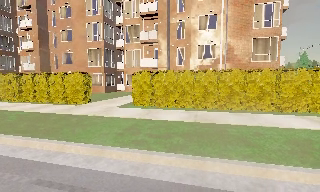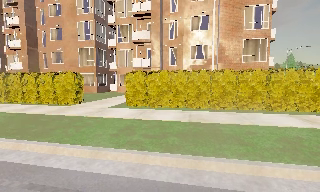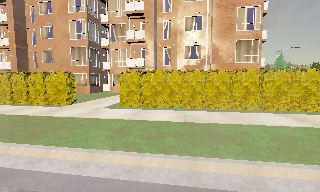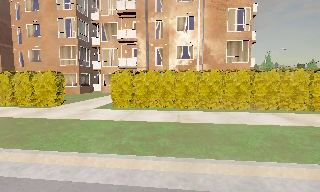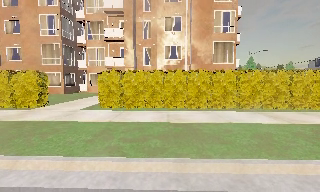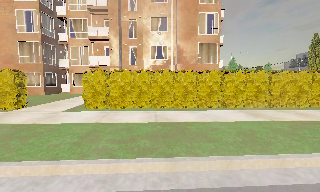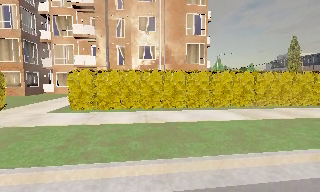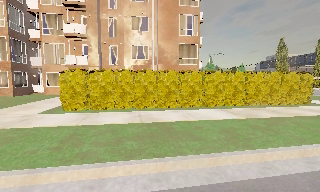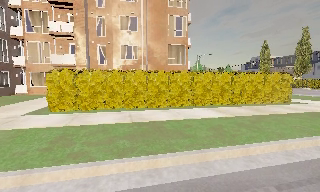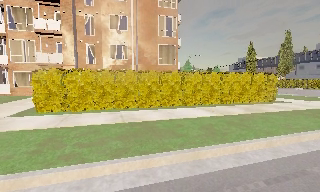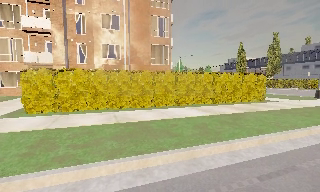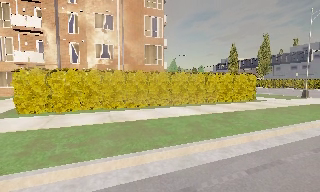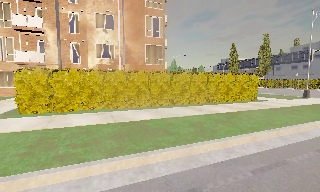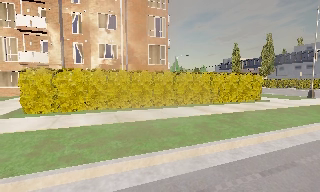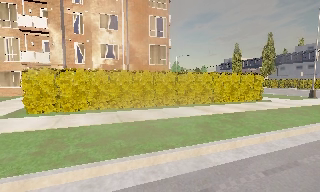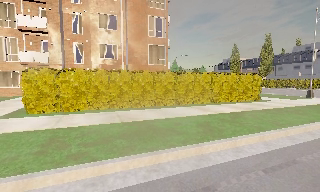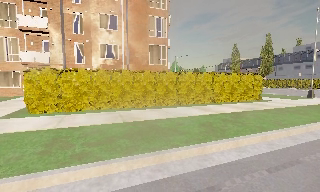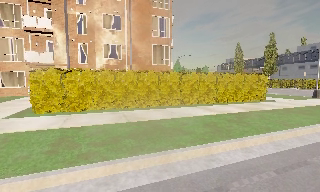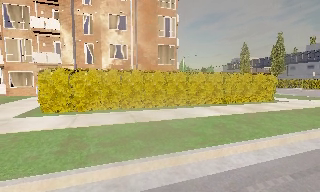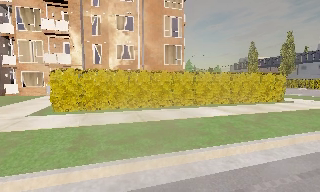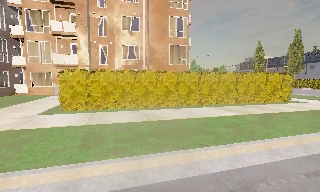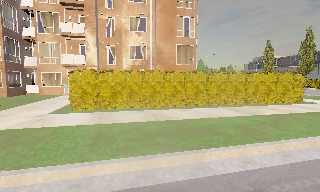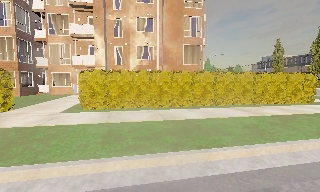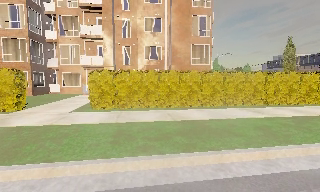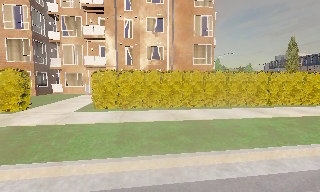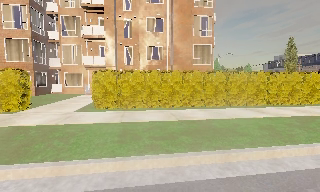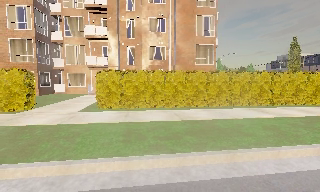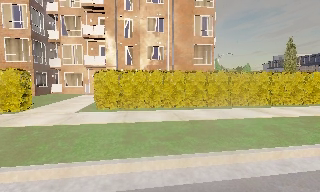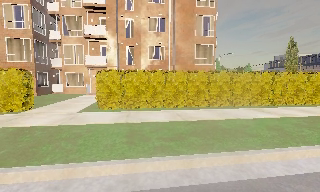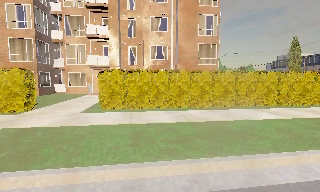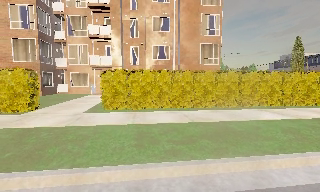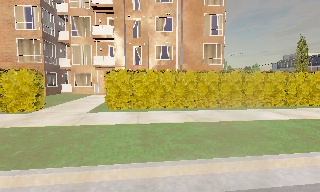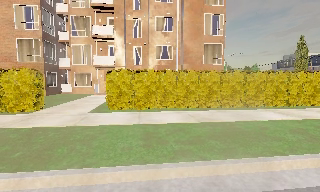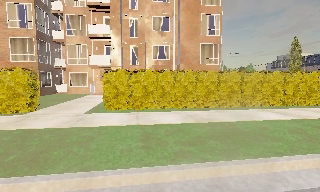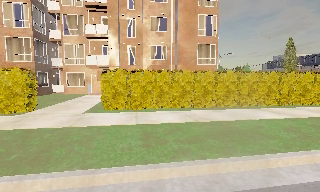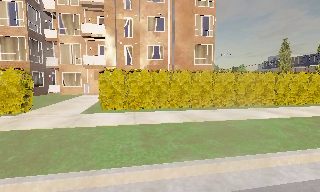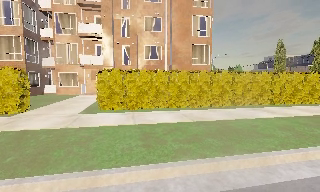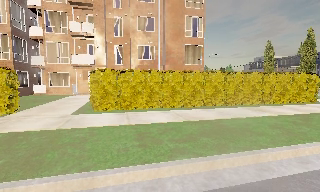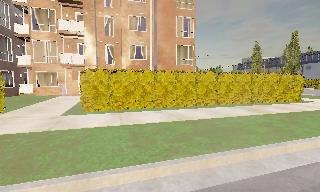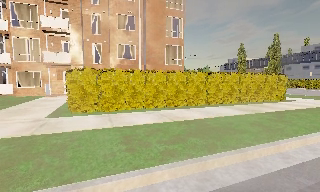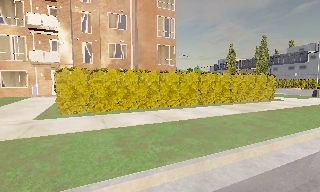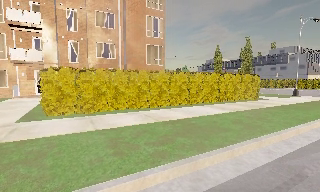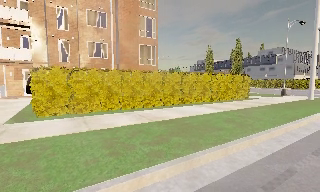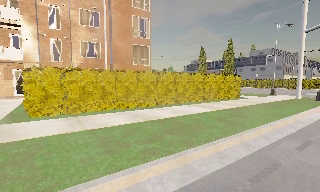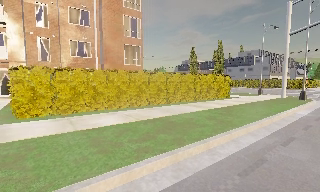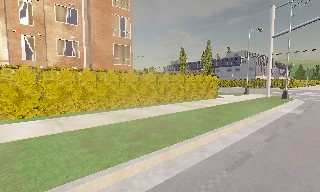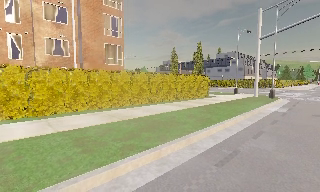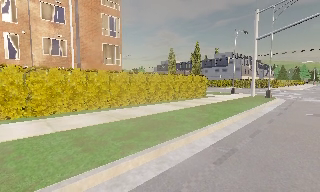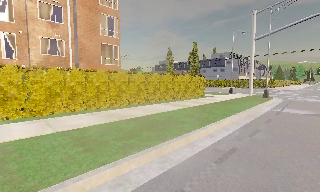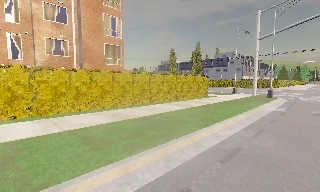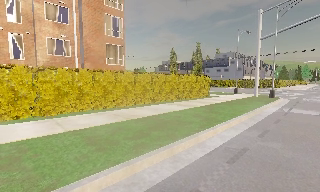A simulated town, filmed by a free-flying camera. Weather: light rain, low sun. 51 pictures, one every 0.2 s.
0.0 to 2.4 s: The camera swings to its right by about 35 degrees, and the scene slides to the left. It travels to its left, about 0.5 m.
2.4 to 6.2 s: The scene slides to the right, as the camera pans about 15 degrees to its left. It travels to its left, about 1.5 m, so close, fixed things drift to the right.
6.2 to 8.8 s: The camera swings to its right by about 30 degrees, and the scene slides to the left. It travels to its left, about 1 m.
8.8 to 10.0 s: The camera shifts only a little, or ends up much as it began.
The film runs forward here.
